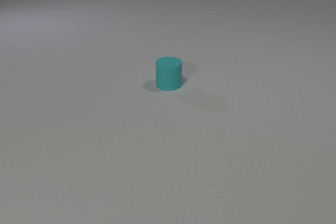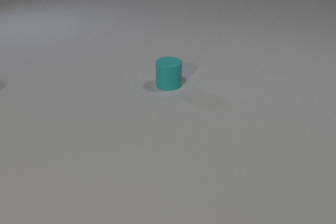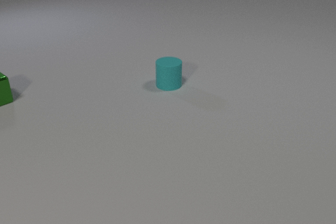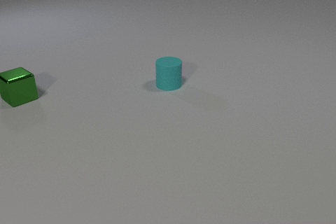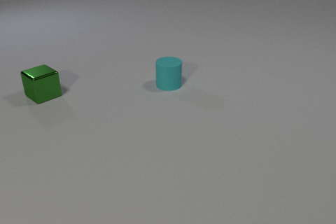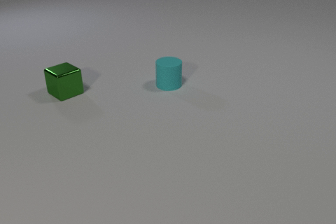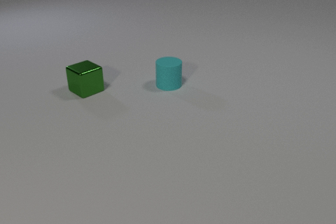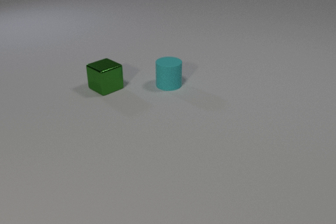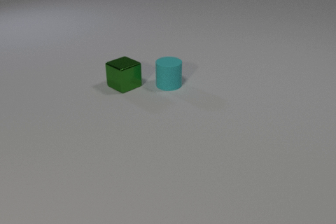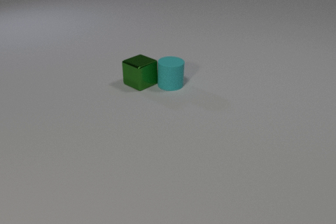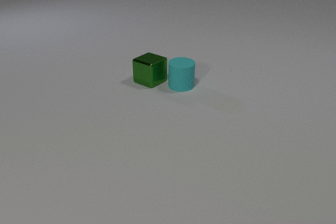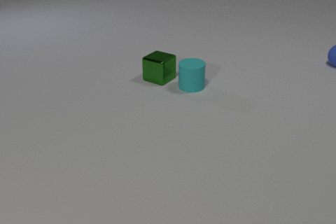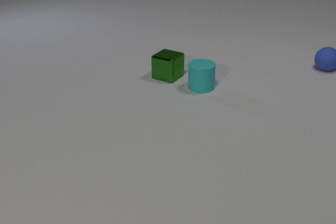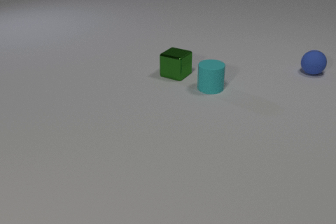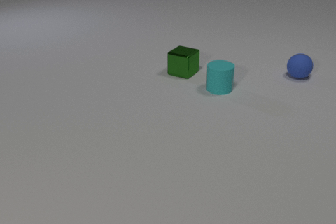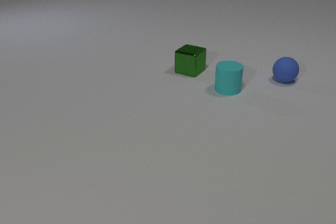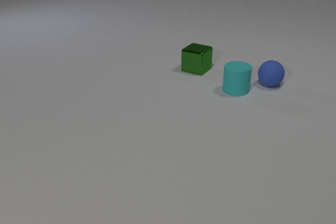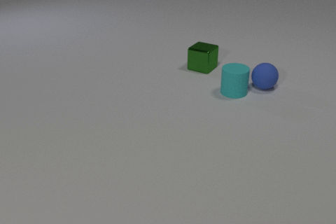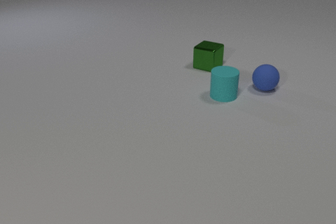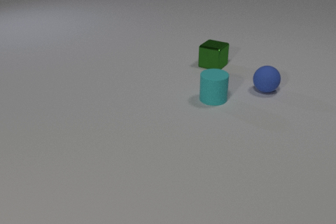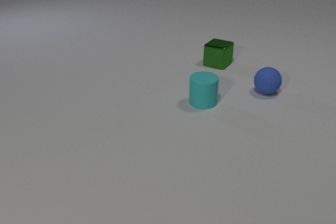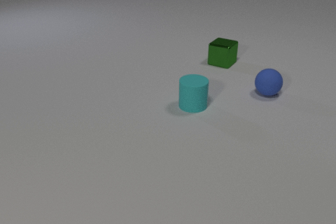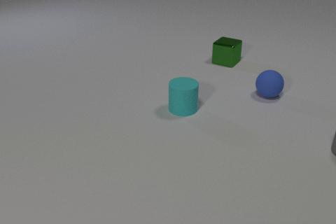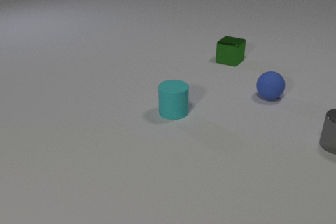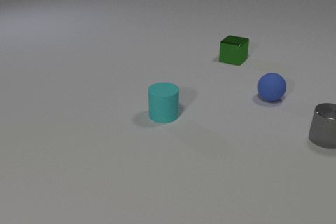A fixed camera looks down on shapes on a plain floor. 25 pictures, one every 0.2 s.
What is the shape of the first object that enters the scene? cube.
What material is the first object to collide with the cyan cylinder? metal.
Are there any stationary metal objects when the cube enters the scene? no.
0.0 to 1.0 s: The green metal cube comes in at the left edge, slides to the right.
1.0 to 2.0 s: The green metal cube slides to the right. The cyan rubber cylinder slides to the right. The green metal cube and the cyan rubber cylinder collide.
2.0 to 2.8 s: The green metal cube slides to the right and away from the camera. The cyan rubber cylinder slides to the right. The blue rubber sphere comes in at the right edge, rolls toward the camera and to the left.
2.8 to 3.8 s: The green metal cube slides to the right and away from the camera. The cyan rubber cylinder slides toward the camera. The blue rubber sphere rolls toward the camera and to the left. The cyan rubber cylinder and the blue rubber sphere collide.
3.8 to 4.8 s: The green metal cube slides to the right and away from the camera. The cyan rubber cylinder slides to the left and toward the camera. The blue rubber sphere rolls toward the camera. The gray metal cylinder comes in at the right edge, slides to the left and away from the camera.
